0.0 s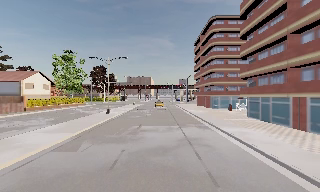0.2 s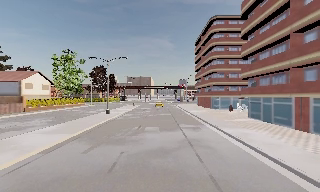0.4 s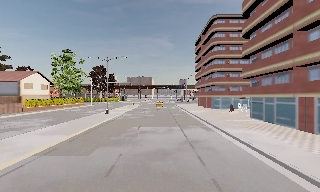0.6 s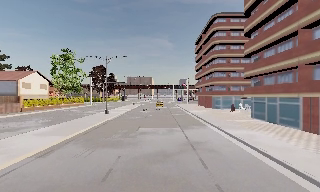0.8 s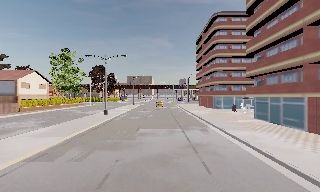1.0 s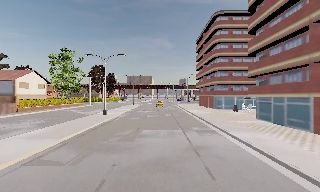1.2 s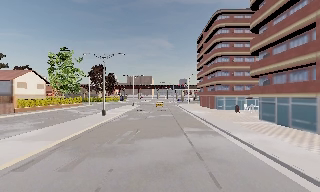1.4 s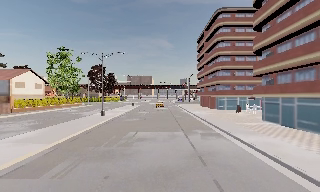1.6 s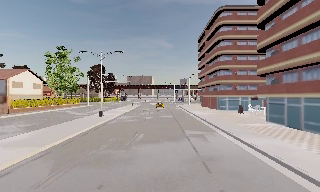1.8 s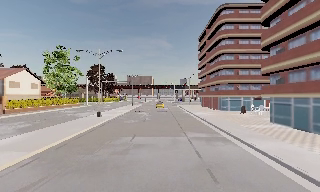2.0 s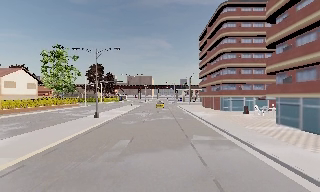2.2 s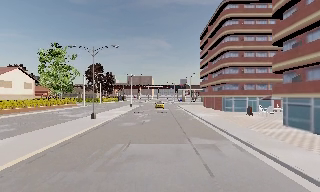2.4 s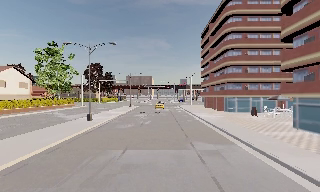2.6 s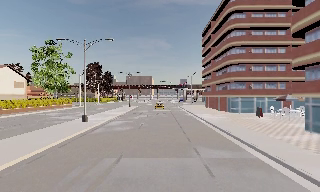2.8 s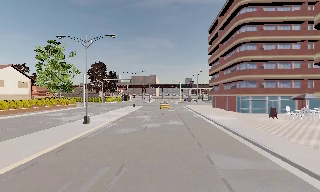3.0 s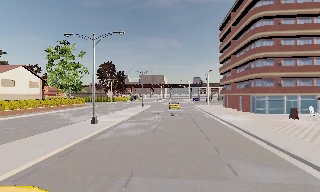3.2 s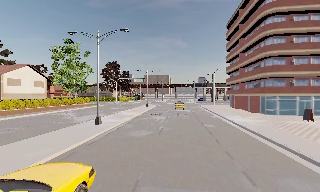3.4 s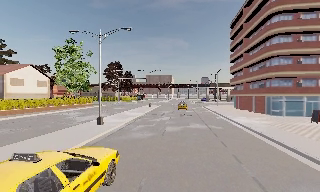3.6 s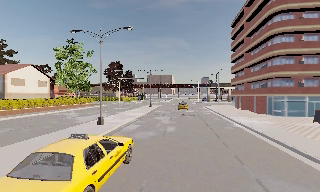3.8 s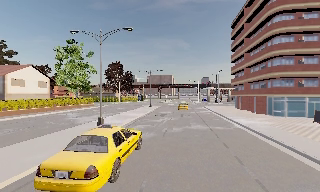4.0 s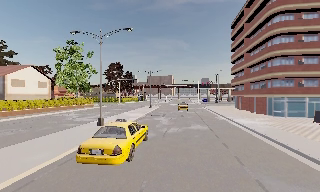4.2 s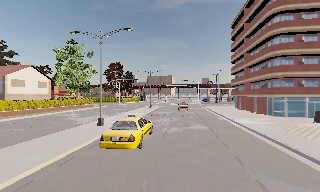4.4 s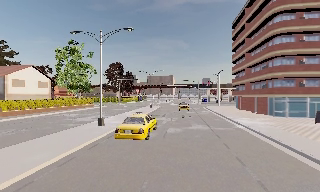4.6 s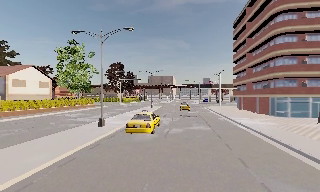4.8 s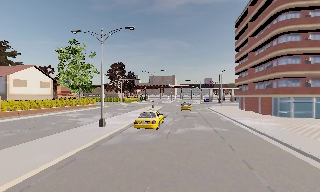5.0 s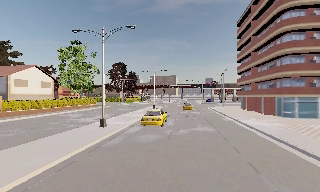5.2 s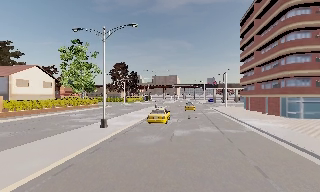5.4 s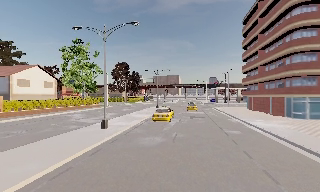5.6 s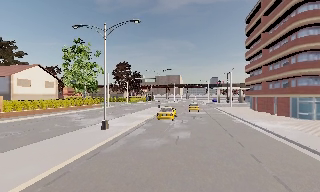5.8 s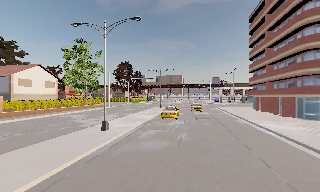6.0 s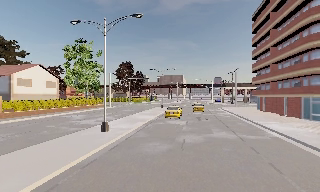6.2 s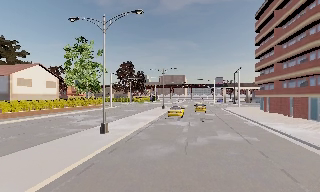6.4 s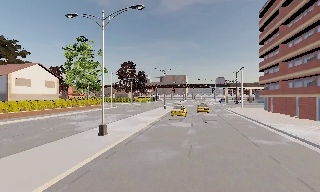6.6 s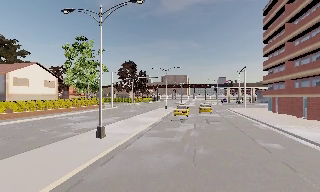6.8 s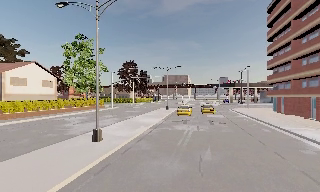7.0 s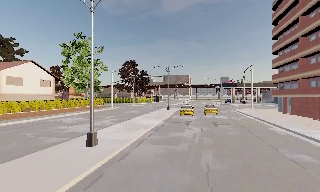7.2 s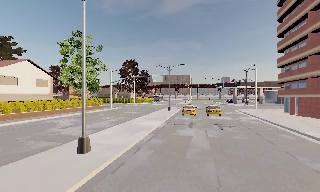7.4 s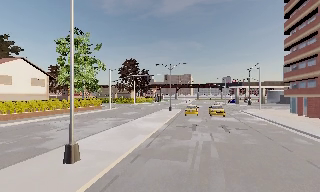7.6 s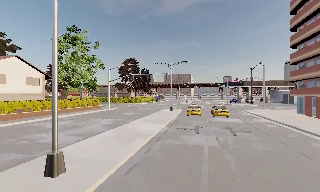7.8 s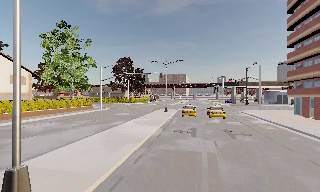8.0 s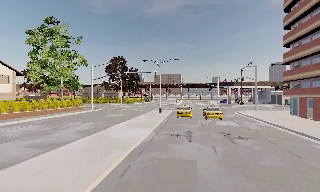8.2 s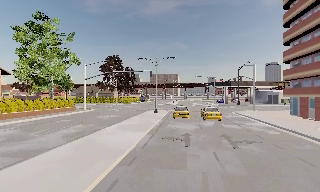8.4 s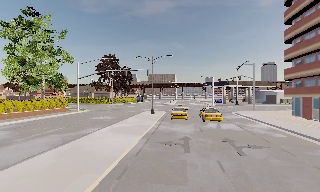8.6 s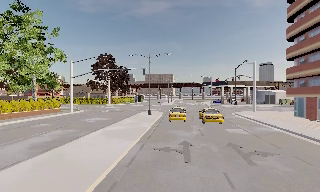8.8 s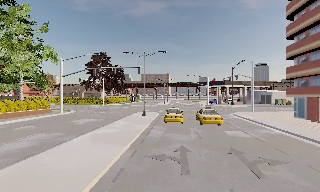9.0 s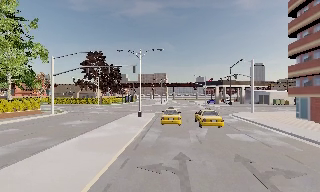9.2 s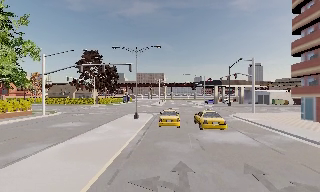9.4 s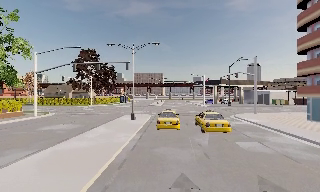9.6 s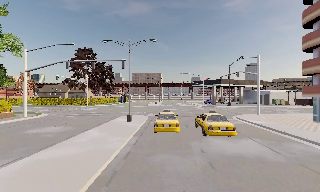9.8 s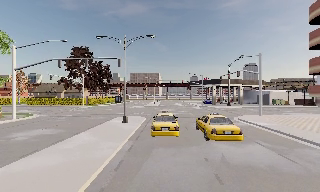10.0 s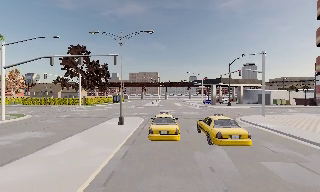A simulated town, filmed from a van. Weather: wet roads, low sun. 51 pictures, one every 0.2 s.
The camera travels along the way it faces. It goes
forward.
0.0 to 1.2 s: The camera travels forward, about 2 m, so what stands in front looms larger.
1.2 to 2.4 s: The camera travels forward, about 4.5 m, so what stands in front looms larger. It gains speed.
2.4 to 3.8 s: The camera travels forward, about 4 m, so what stands in front looms larger. It loses speed.
3.8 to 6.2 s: The camera travels forward, about 3 m, so what stands in front looms larger. It gains speed.
6.2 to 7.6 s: The camera travels forward, about 6 m, so what stands in front looms larger. It gains speed.
7.6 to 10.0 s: The camera swings to its right by about 10 degrees, and the scene slides to the left. It travels forward, about 12 m, so what stands in front looms larger.
The film runs forward here.
